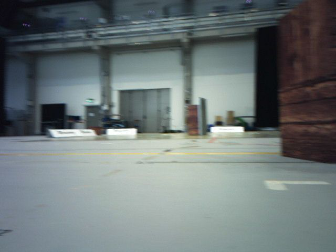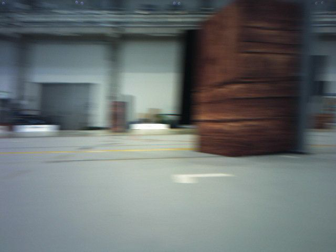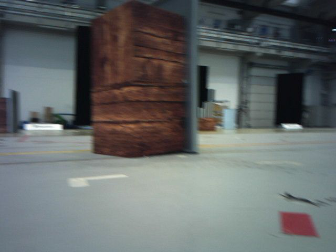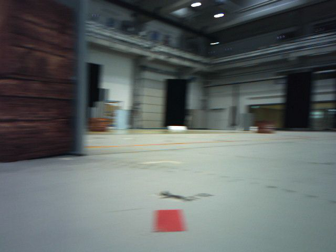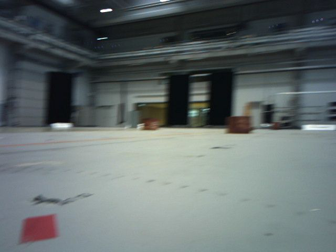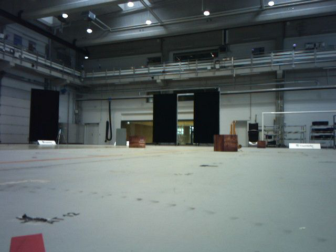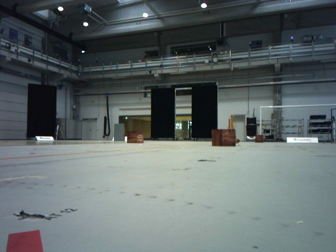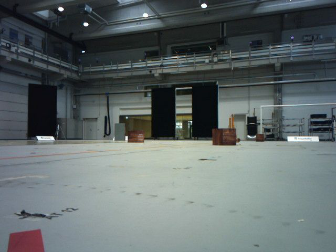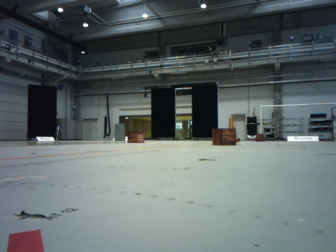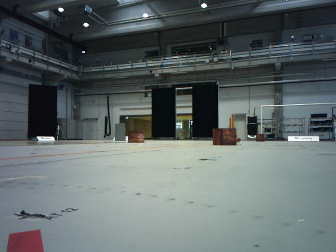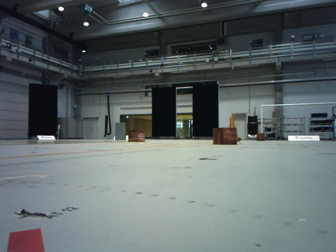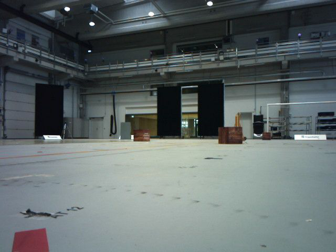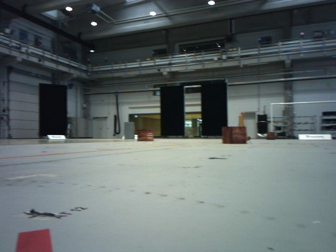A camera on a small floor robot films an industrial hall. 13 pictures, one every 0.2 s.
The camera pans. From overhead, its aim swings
clockwise.
The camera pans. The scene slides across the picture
to the left.
0.0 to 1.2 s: The camera swings to its right by about 80 degrees, and the scene slides to the left.
1.2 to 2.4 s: The camera keeps its place and its aim.
The film runs forward here.
